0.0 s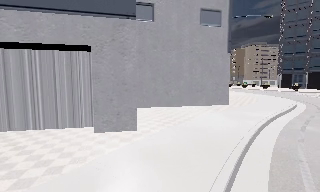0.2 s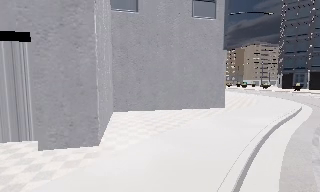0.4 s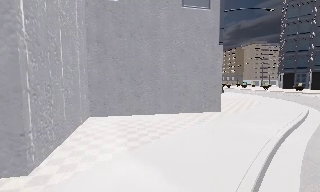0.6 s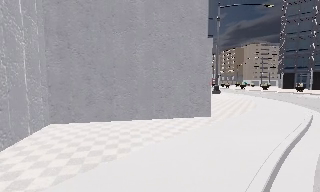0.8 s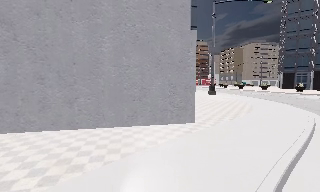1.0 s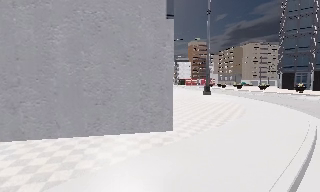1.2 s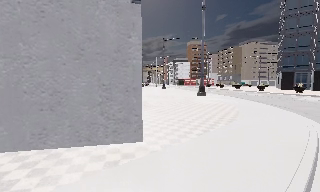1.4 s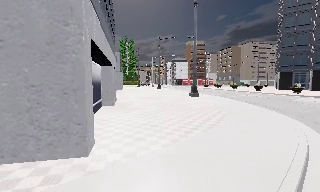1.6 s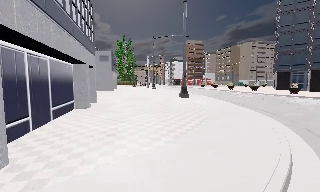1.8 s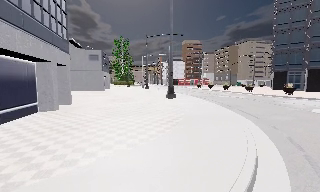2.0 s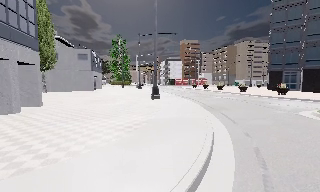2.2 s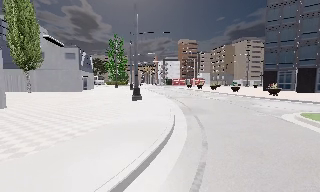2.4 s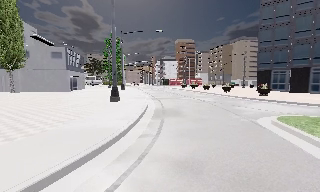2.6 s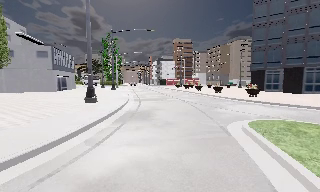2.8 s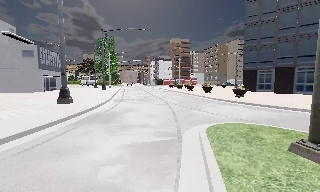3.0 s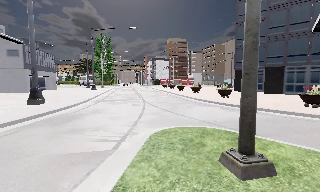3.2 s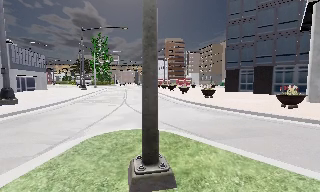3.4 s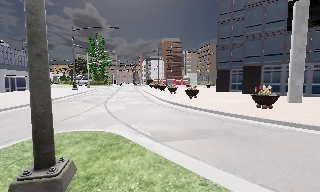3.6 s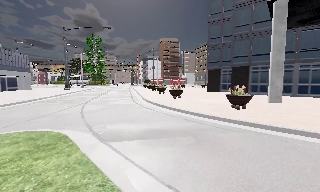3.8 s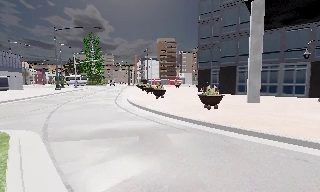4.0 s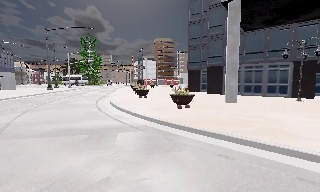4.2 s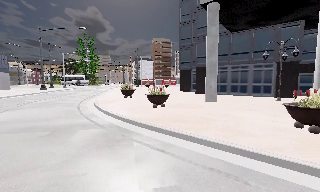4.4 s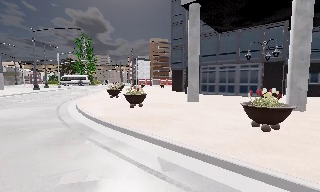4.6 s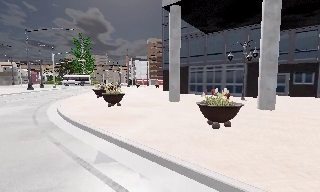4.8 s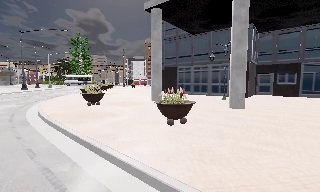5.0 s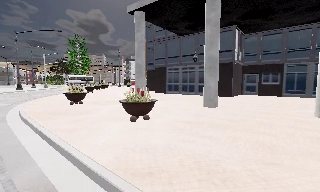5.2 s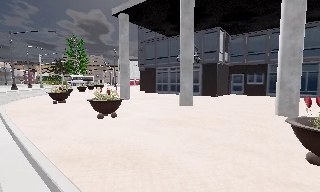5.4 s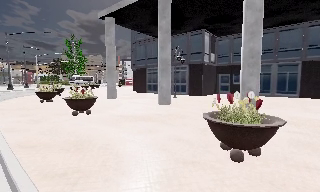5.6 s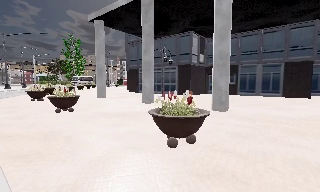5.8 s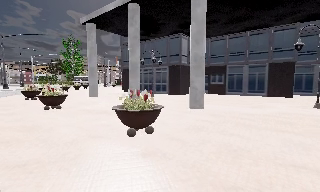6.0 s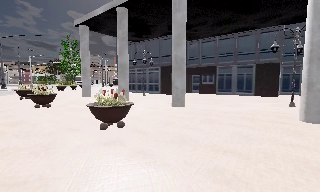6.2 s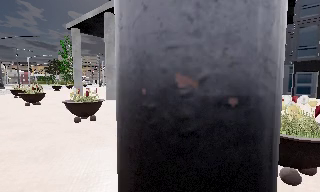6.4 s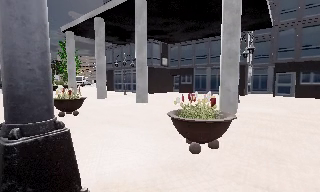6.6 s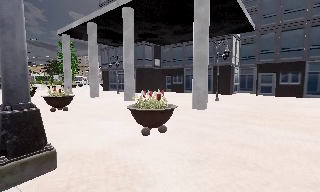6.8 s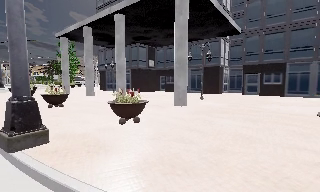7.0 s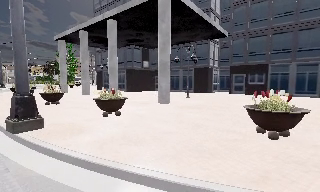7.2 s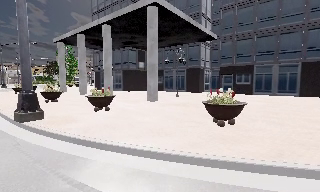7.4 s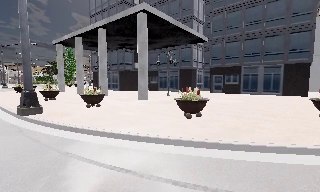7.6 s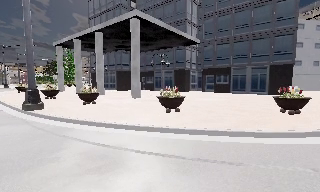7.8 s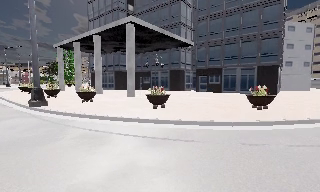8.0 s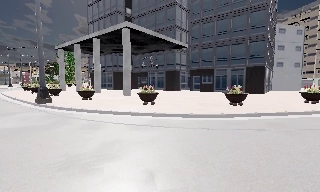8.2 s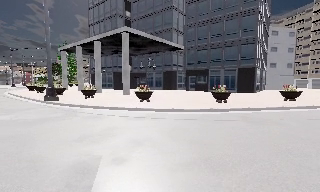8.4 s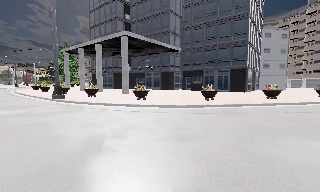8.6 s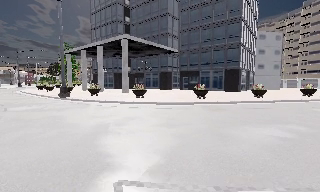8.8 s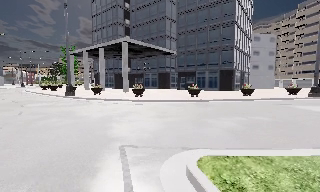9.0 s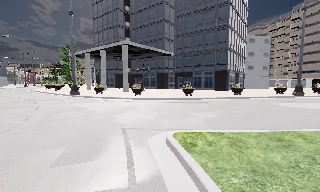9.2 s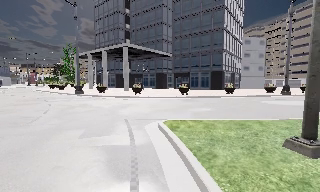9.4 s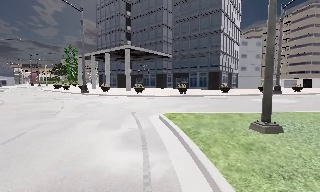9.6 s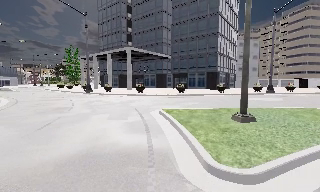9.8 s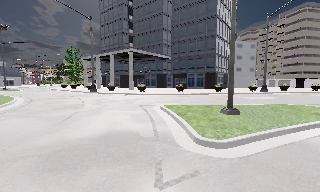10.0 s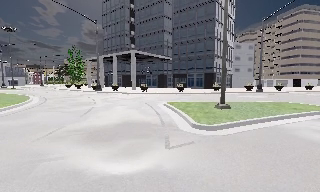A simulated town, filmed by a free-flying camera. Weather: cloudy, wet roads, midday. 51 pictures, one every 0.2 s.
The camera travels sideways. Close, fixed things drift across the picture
to the left.
0.0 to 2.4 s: The camera travels to its right and forward, about 16 m, so close, fixed things drift to the left.
2.4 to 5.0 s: The camera travels to its right, about 19 m, so close, fixed things drift to the left.
5.0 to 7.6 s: The camera travels to its right and backward, about 18 m, so close, fixed things drift to the left.
7.6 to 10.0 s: The camera travels backward, about 16 m, so what stands in front gets smaller.
The film runs backward here.
